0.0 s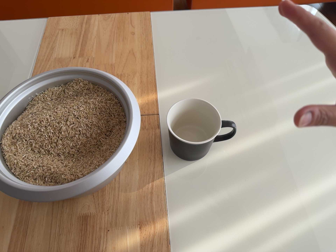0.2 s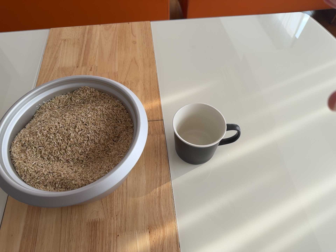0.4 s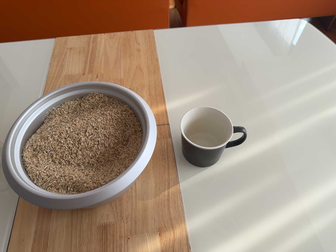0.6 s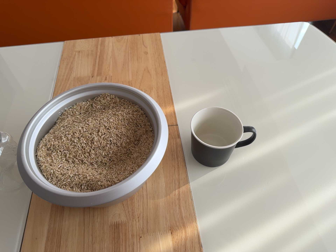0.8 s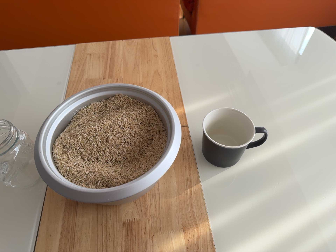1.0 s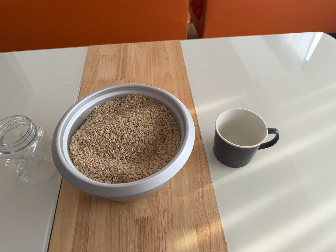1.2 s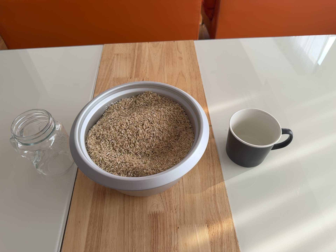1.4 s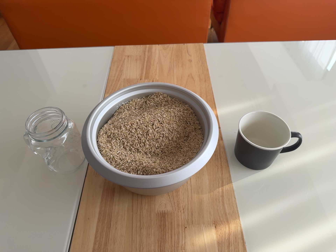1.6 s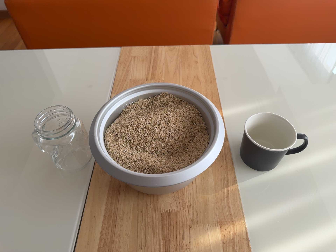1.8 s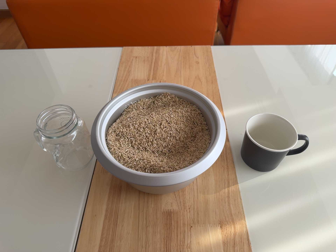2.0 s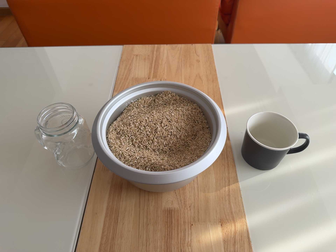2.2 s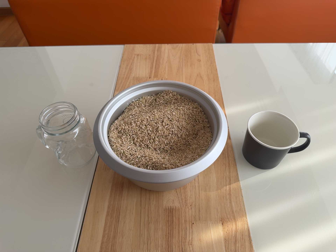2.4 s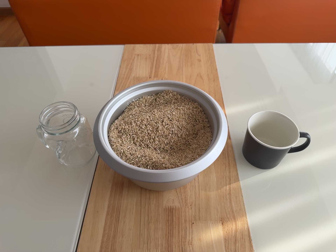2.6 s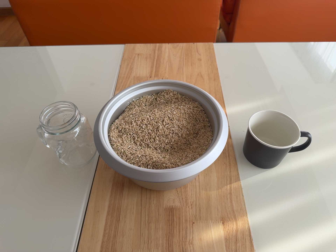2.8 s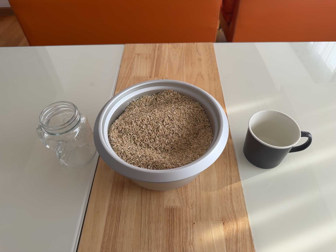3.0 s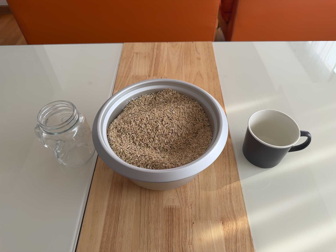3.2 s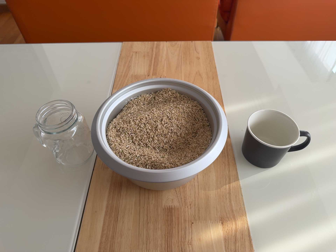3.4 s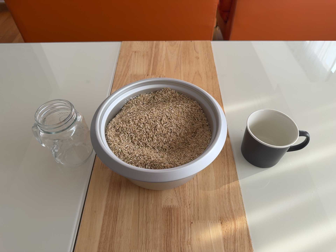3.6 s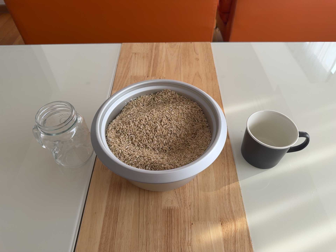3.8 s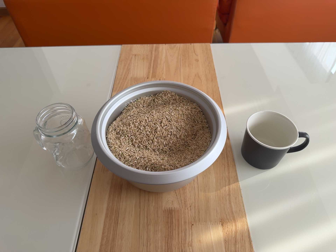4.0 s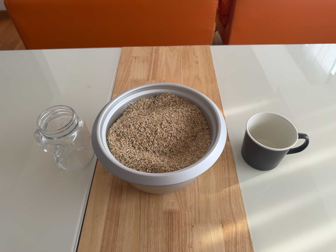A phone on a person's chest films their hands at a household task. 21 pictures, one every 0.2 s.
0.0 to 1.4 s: The camera travels to its left, backward and toward the bottom of its view, about 14 cm, so close, fixed things drift to the right. Its aim tips toward the top of its view by about 10 degrees.
1.4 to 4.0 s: The camera shifts only a little, or ends up much as it began.
The film runs backward here.
